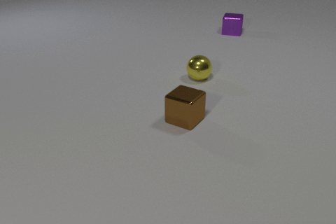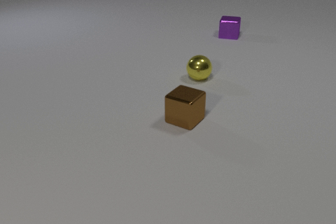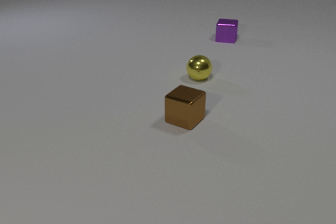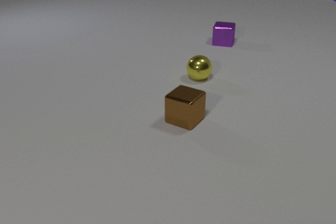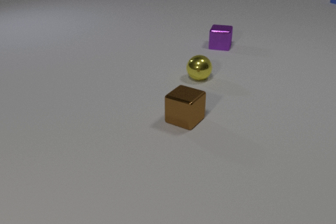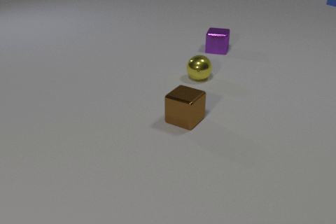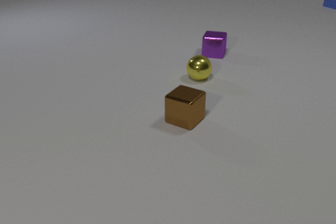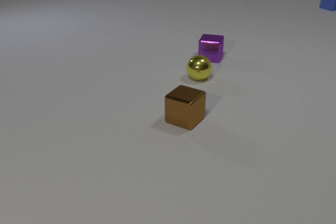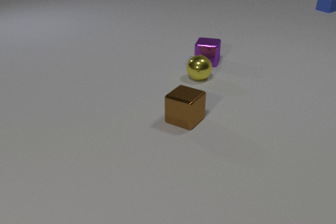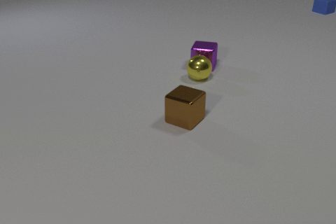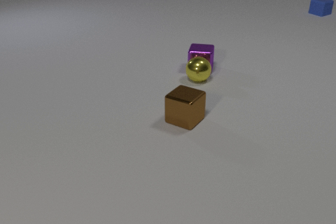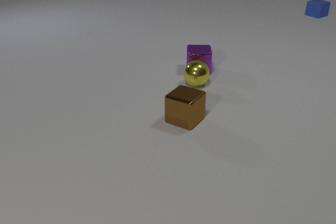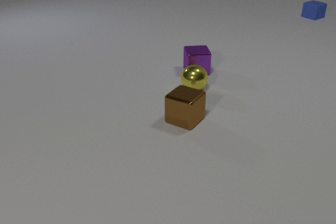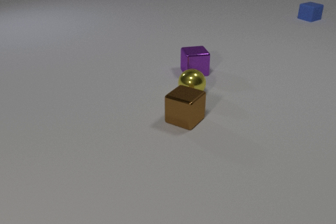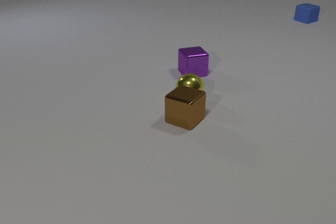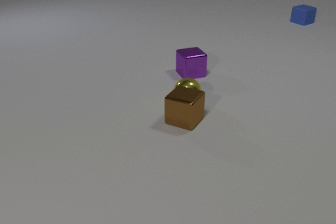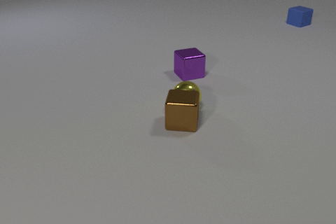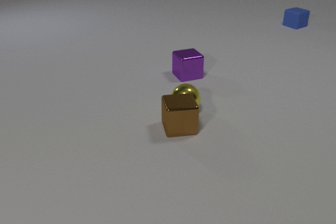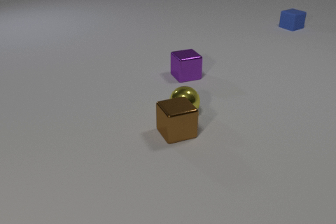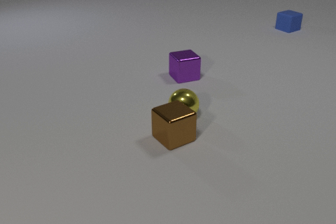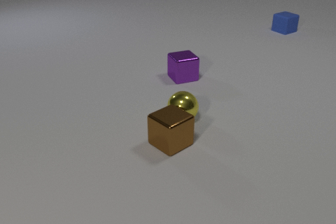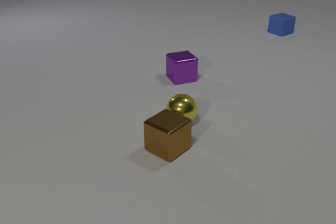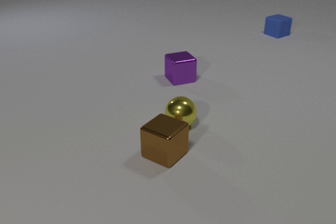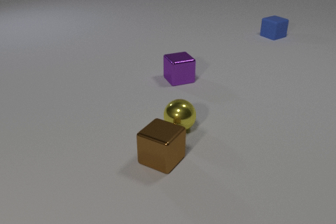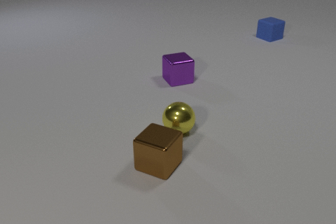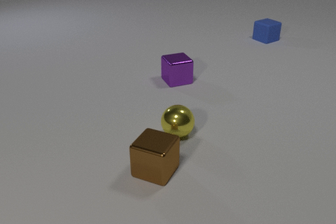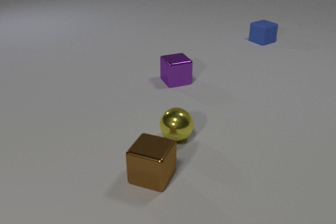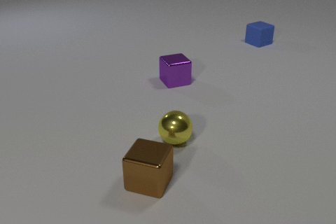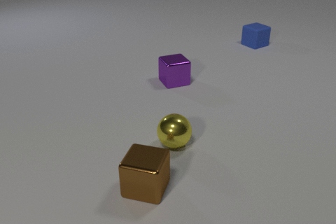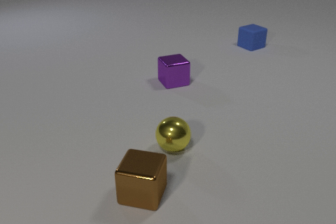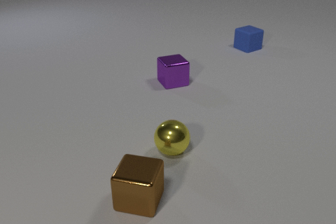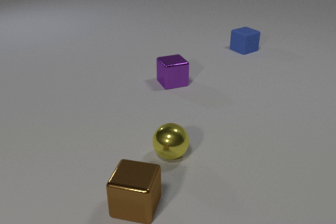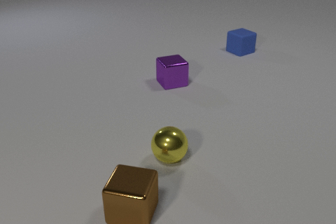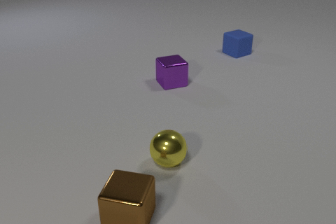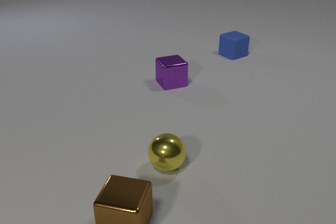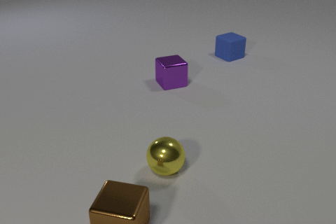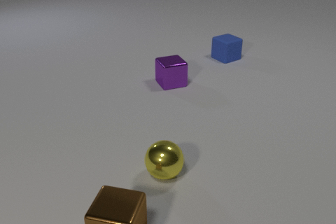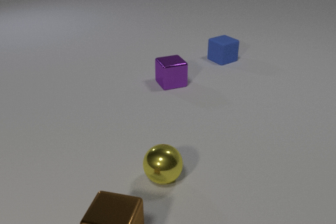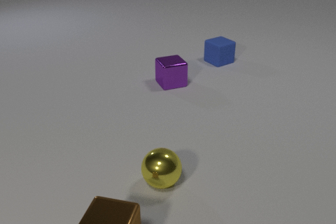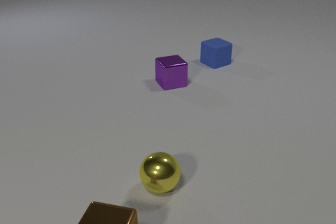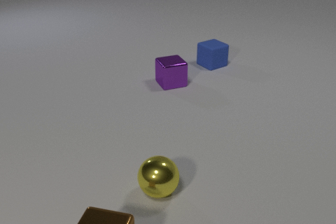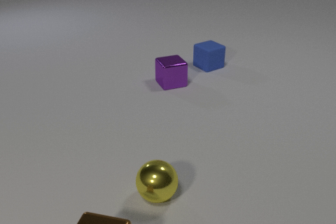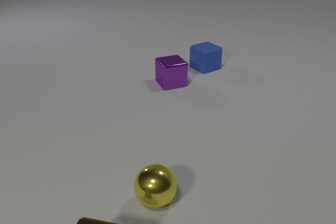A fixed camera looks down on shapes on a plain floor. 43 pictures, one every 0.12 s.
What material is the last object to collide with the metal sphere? metal.
How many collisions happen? 2.
How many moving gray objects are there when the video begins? 0.
0.00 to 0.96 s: The purple metal cube slides toward the camera. The blue rubber cube comes in at the right edge, slides toward the camera.
0.96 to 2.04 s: The purple metal cube slides toward the camera and to the left, spins counterclockwise seen from above by about 45 degrees, its near face sliding to the right. The yellow metal sphere rolls toward the camera. The brown metal cube slides toward the camera, spins so that its near face slides to the right, counterclockwise seen from above. The blue rubber cube slides toward the camera and to the left. The purple metal cube and the yellow metal sphere collide. The yellow metal sphere and the brown metal cube collide.
2.04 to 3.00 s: The purple metal cube slides toward the camera and to the left. The yellow metal sphere rolls toward the camera. The brown metal cube slides toward the camera, spins so that its near face slides to the right, counterclockwise seen from above. The blue rubber cube slides toward the camera and to the left.
3.00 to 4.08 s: The purple metal cube slides toward the camera and to the left. The yellow metal sphere rolls toward the camera. The brown metal cube slides toward the camera. The blue rubber cube slides toward the camera and to the left.
4.08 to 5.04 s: The yellow metal sphere rolls toward the camera. The brown metal cube slides toward the camera and to the left. The blue rubber cube slides toward the camera and to the left.
